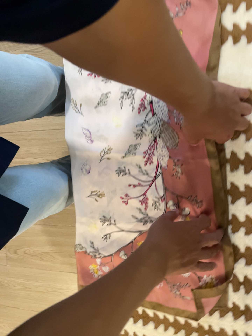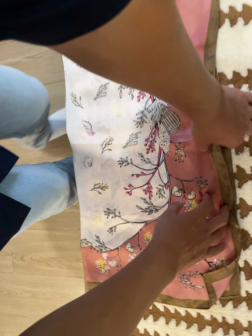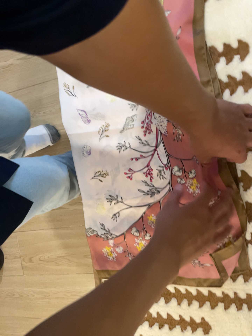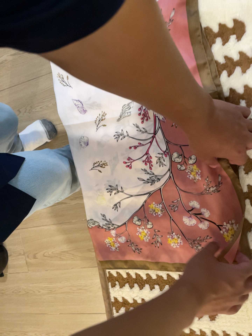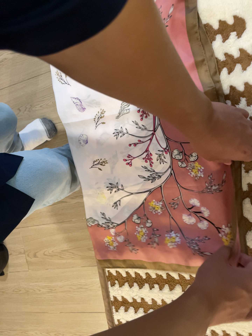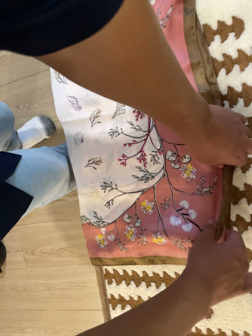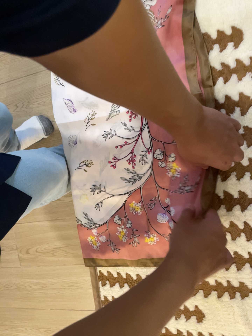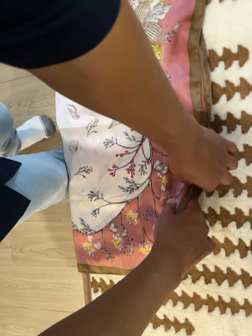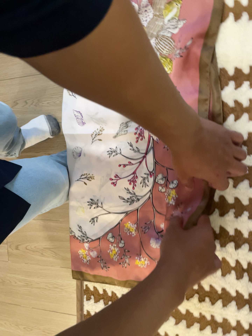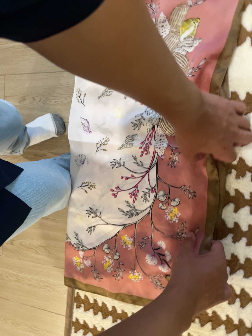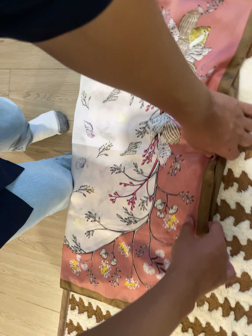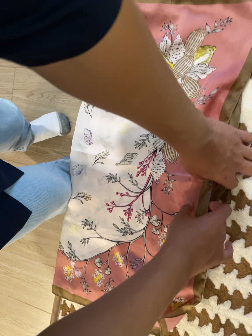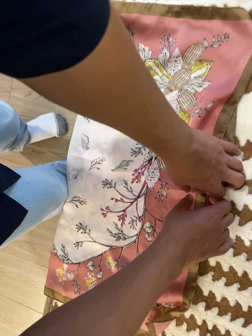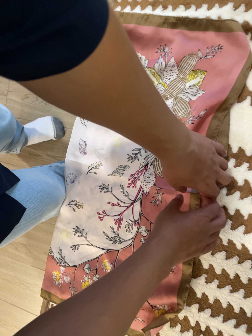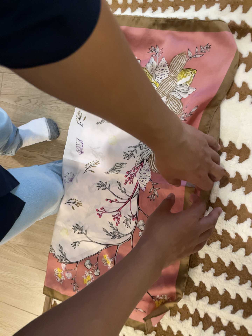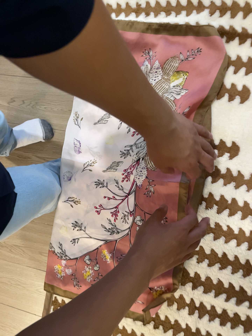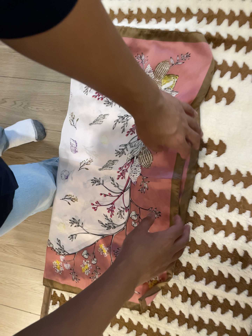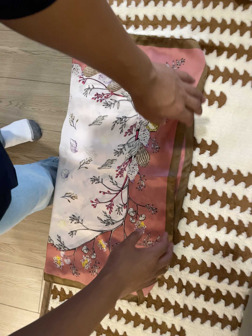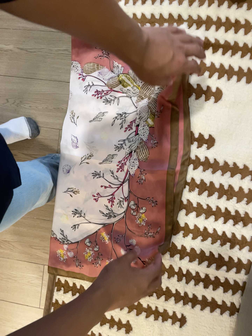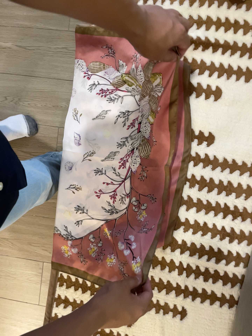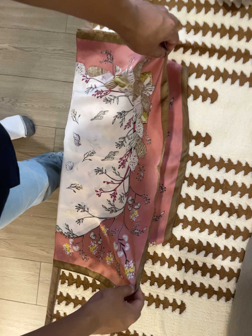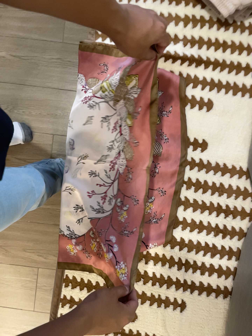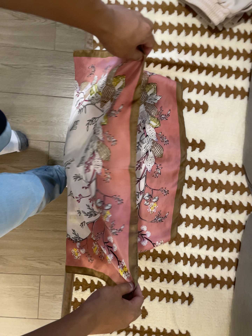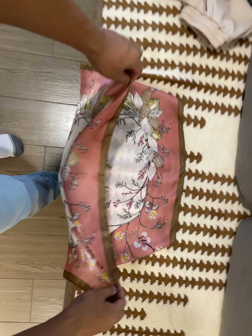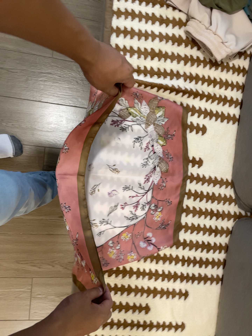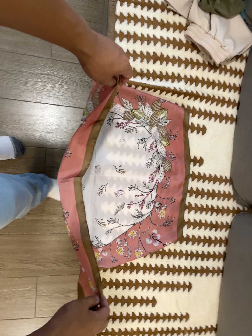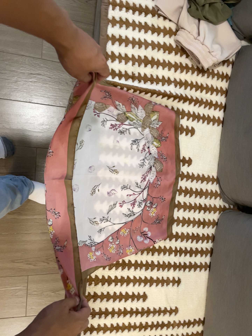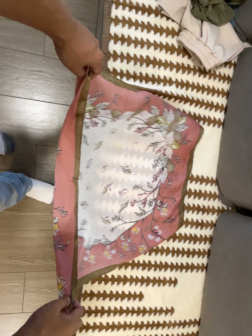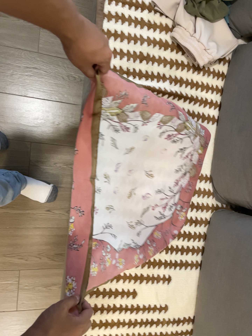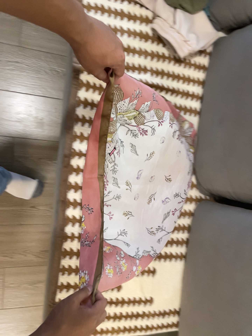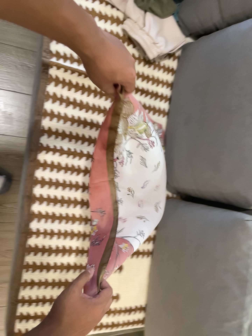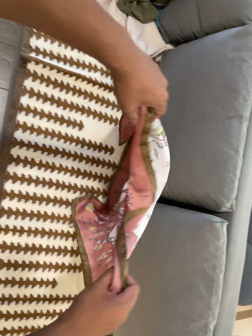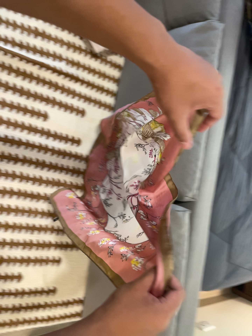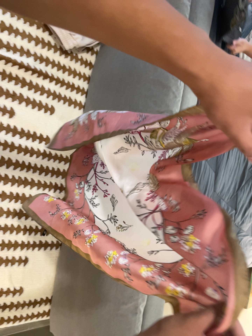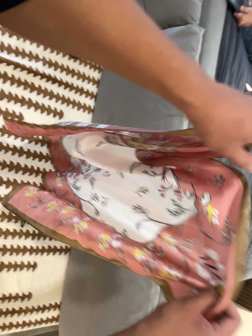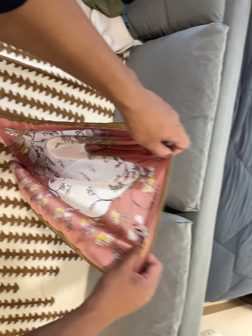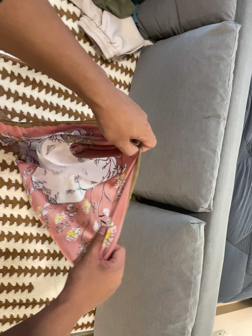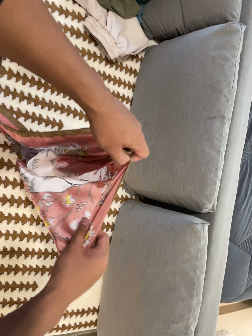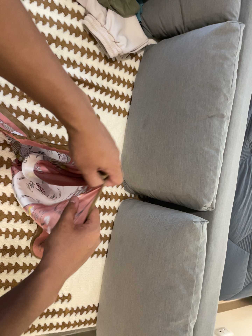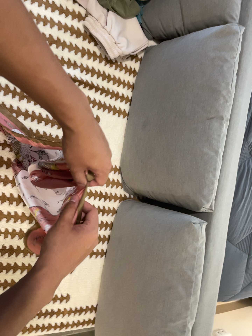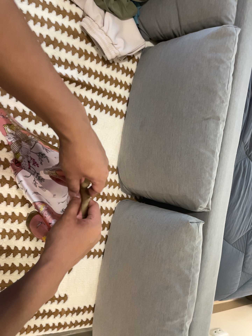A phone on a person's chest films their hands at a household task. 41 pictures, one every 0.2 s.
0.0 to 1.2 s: The camera travels toward the bottom of its view, about 8 cm, so close, fixed things drift upward.
1.2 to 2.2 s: The camera travels toward the top of its view, about 10 cm, so close, fixed things drift downward. It rolls about its line of sight by about 20 degrees, and the scene rotates clockwise.
2.2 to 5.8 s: The camera pans to its right by about 40 degrees. It travels to its left and backward, about 50 cm.
5.8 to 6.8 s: The scene slides to the left, as the camera pans about 15 degrees to its right. It travels to its right, about 14 cm, so close, fixed things drift to the left.
6.8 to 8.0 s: The camera shifts only a little, or ends up much as it began.
The film runs backward here.
